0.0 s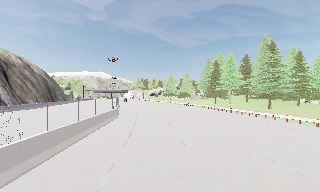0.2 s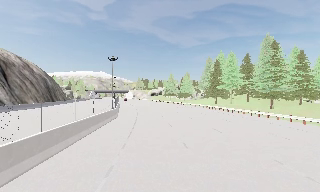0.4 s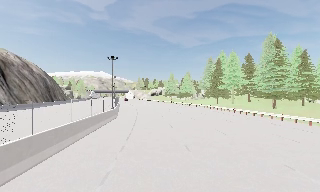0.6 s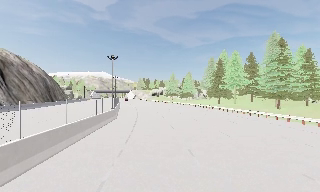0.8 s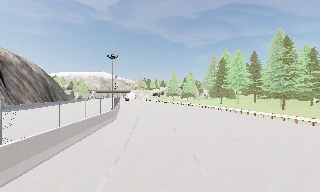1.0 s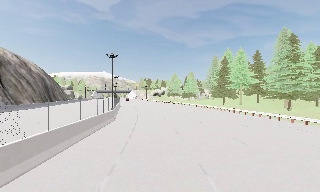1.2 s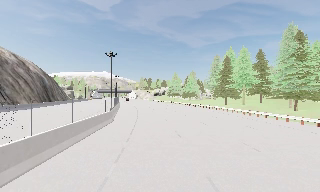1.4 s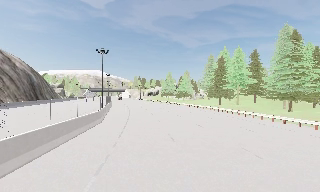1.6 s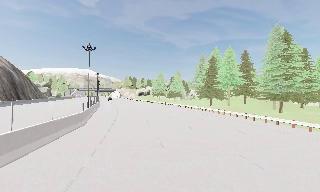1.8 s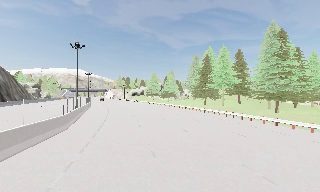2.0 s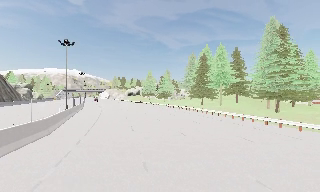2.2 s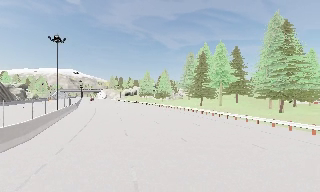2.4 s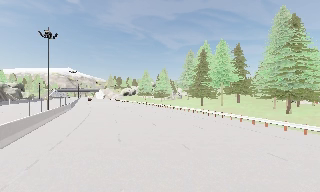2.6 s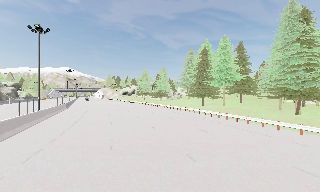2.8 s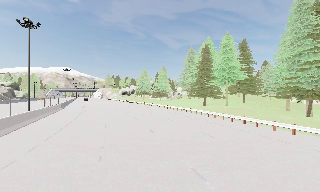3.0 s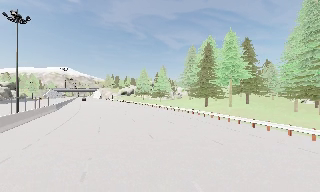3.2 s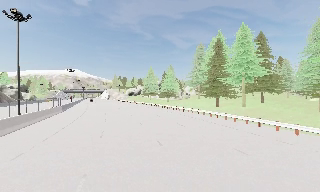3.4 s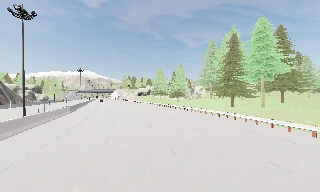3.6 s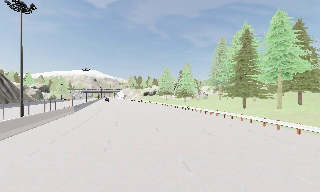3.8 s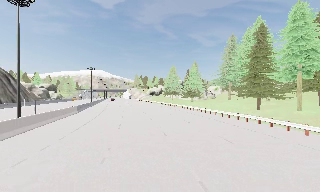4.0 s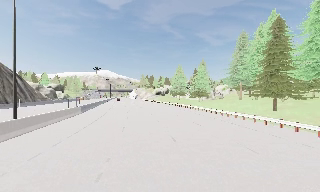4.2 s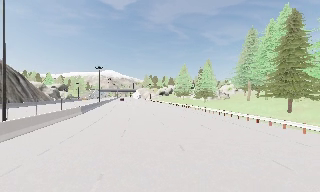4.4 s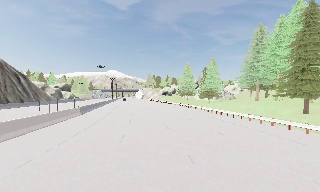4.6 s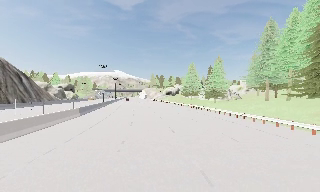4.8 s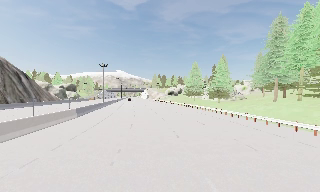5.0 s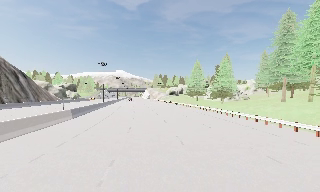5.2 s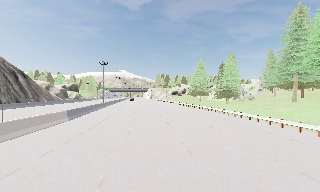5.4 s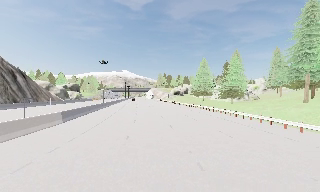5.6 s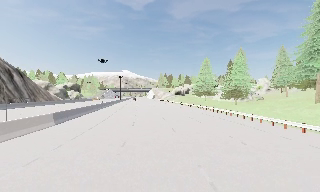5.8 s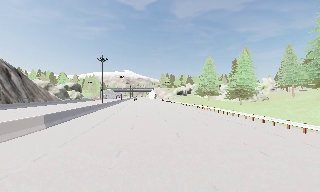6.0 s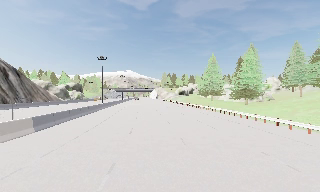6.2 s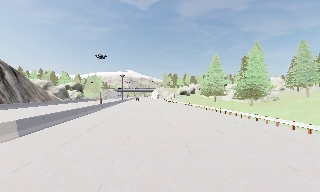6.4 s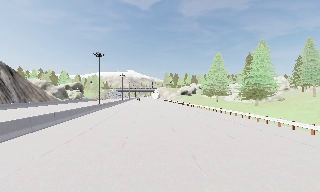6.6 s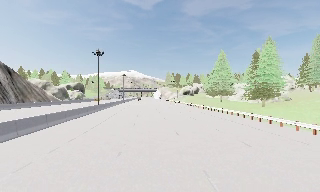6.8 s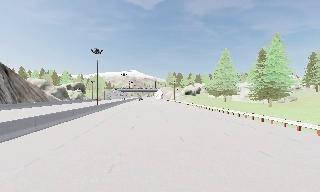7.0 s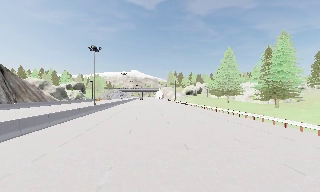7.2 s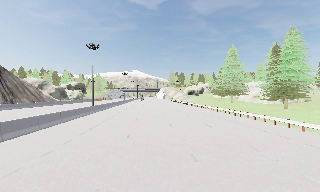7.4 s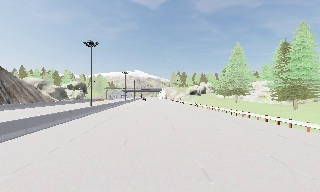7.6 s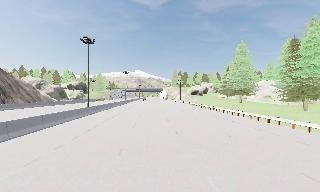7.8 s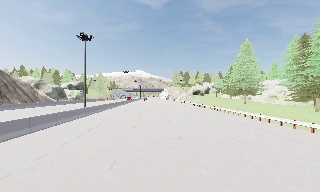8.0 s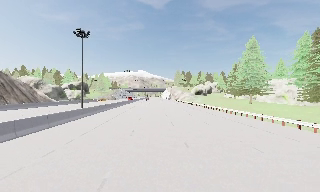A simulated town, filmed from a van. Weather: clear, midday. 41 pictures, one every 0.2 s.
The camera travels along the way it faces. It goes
forward.
0.0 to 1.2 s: The camera travels forward, about 4.5 m, so what stands in front looms larger. It gains speed.
1.2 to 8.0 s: The camera pans to its left, which is counterclockwise from overhead, by about 15 degrees. It travels forward, about 50 m, so what stands in front looms larger.
The film runs forward here.
